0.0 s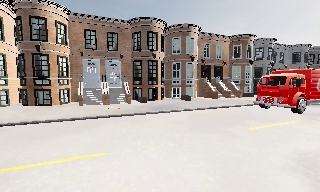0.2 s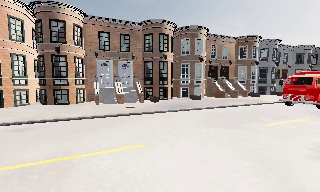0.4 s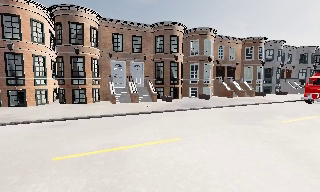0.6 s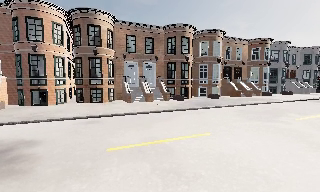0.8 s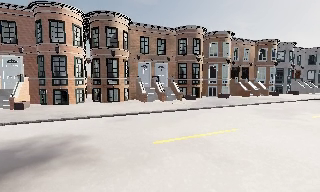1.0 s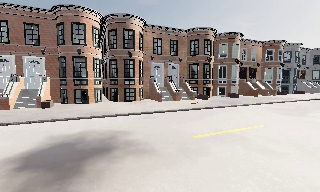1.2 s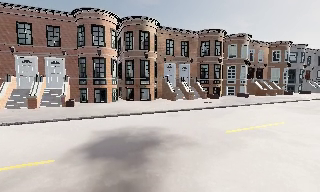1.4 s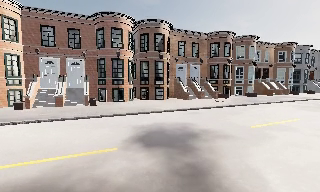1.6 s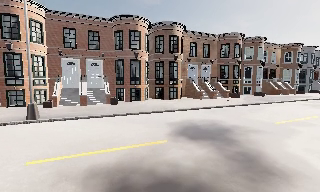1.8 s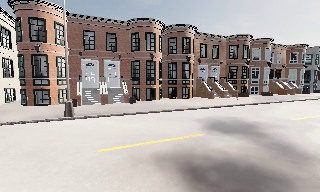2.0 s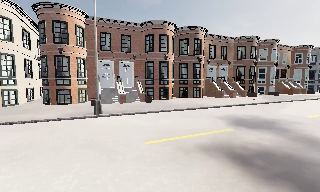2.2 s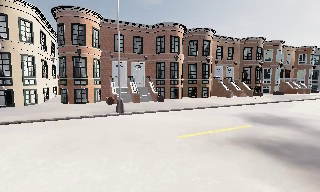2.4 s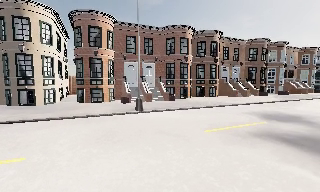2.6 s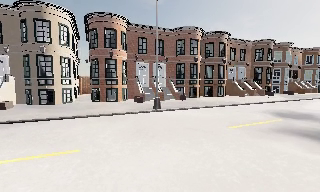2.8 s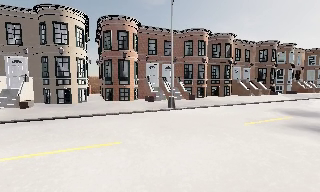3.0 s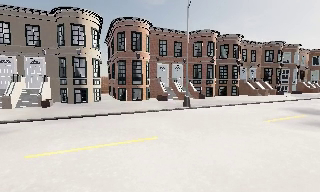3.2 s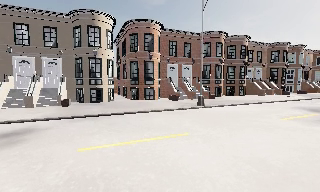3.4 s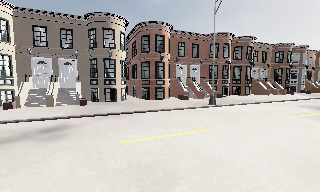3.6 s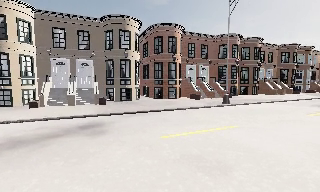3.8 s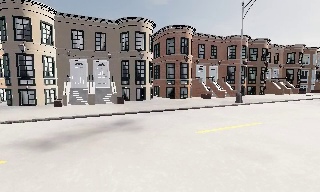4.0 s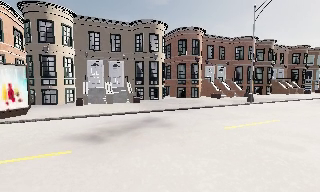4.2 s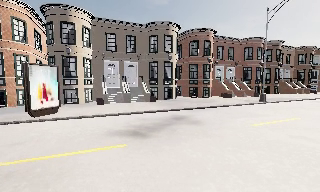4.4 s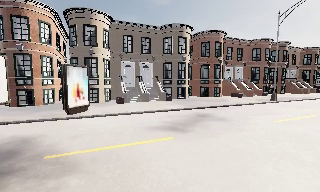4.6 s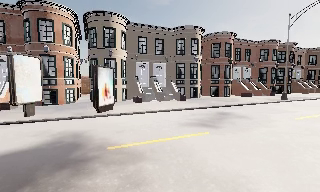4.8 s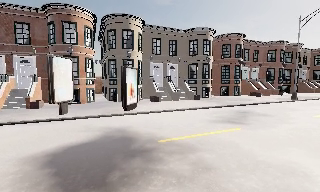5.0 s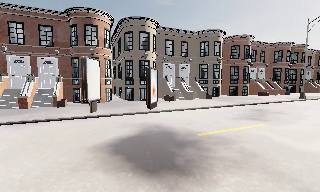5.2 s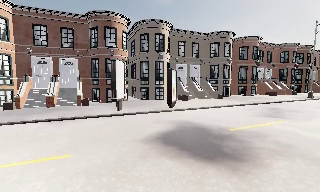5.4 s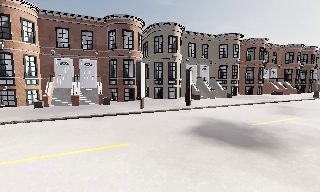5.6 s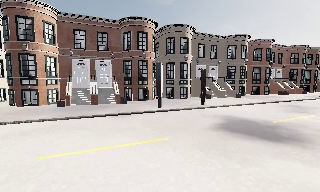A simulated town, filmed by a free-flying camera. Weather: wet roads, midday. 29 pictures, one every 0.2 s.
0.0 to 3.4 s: The camera travels to its left and backward, about 20 m, so close, fixed things drift to the right.
3.4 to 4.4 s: The camera travels to its left, about 6 m, so close, fixed things drift to the right.
4.4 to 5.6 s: The camera travels to its left and backward, about 8 m, so close, fixed things drift to the right.
The film runs backward here.
